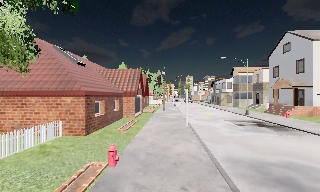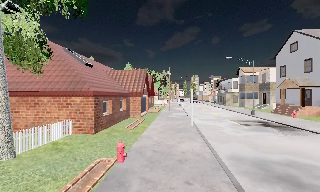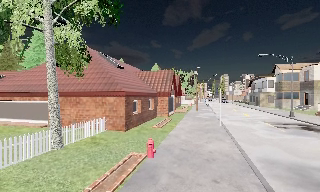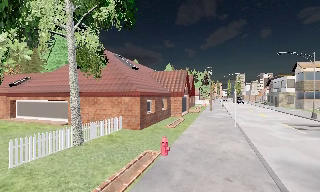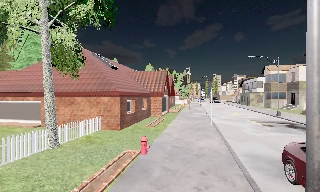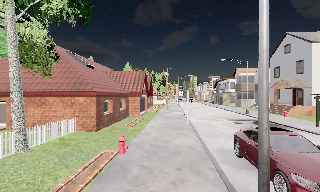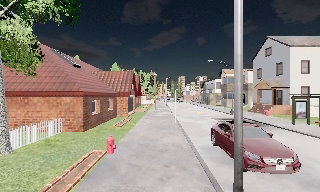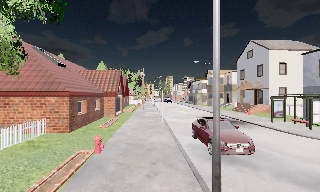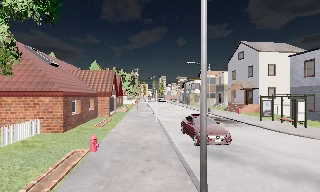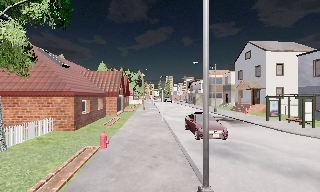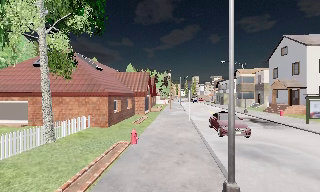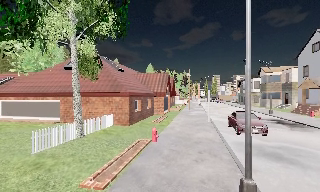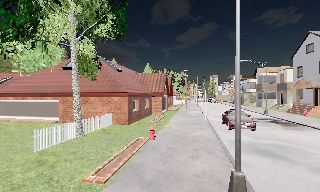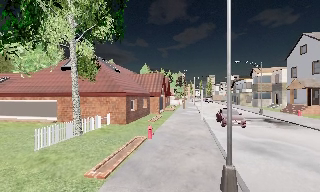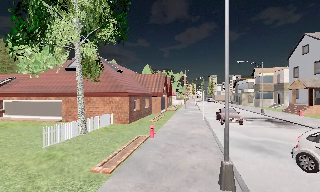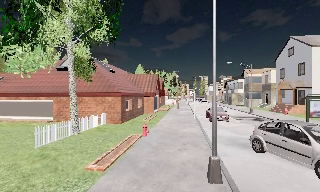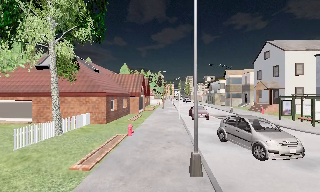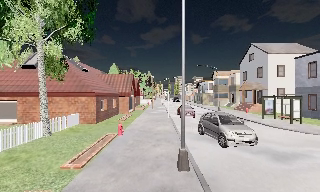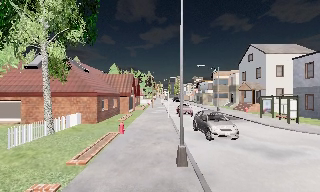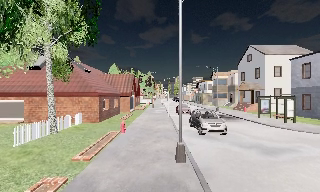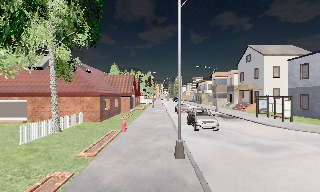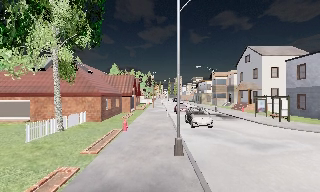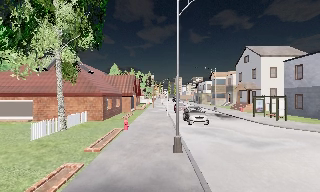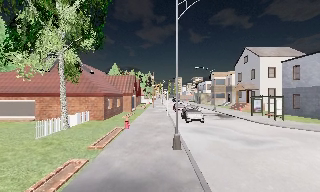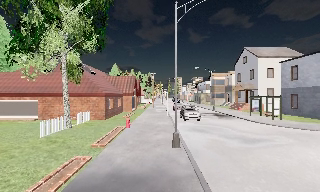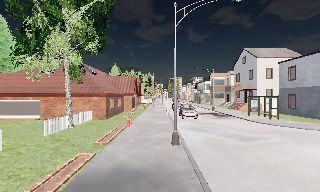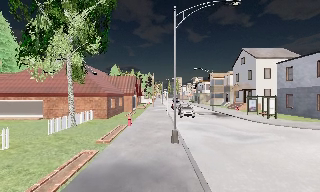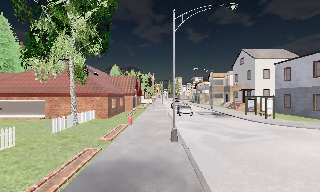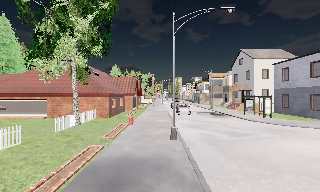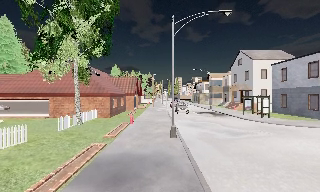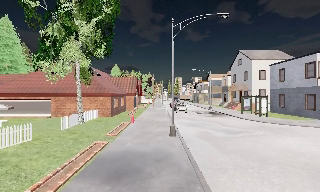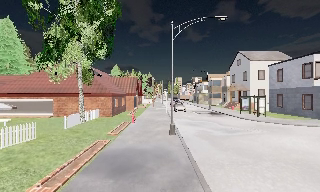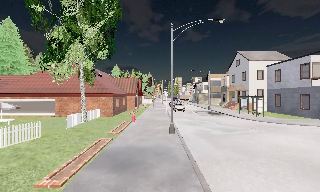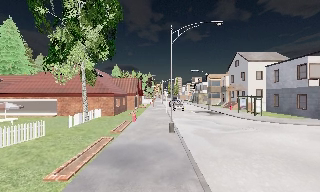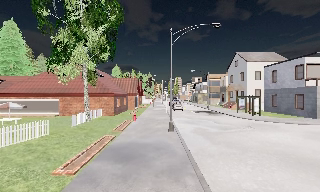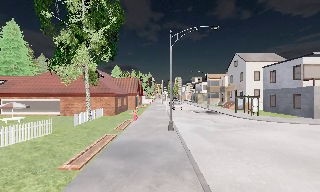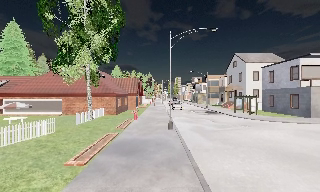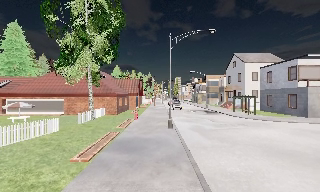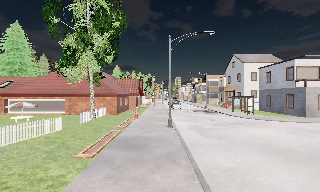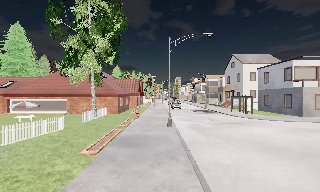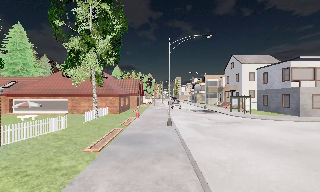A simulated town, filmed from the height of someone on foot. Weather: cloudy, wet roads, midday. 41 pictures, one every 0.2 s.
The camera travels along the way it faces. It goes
backward.
0.0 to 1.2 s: The camera travels backward, about 1.5 m, so what stands in front gets smaller.
1.2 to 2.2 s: The scene slides to the right, as the camera pans about 10 degrees to its left. It travels backward, about 1.5 m, so what stands in front gets smaller.
2.2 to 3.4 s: The camera pans to its right, which is clockwise from overhead, by about 15 degrees. It travels backward, about 2 m, so what stands in front gets smaller.
3.4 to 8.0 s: The camera travels backward, about 8 m, so what stands in front gets smaller.
The film runs backward here.
